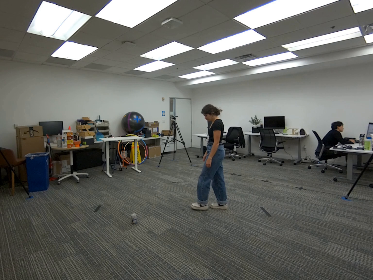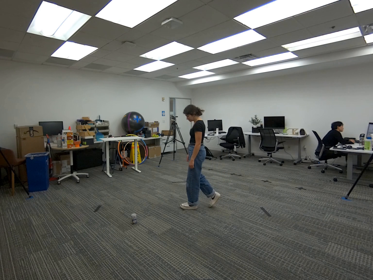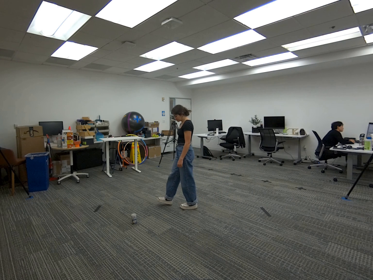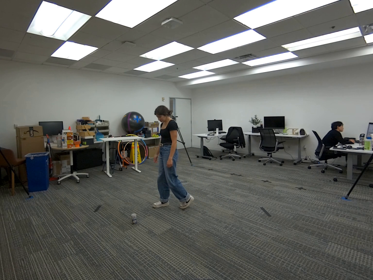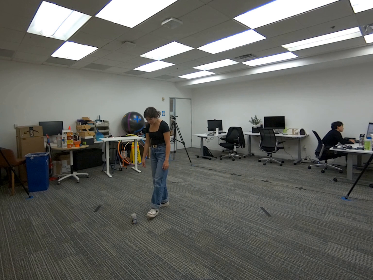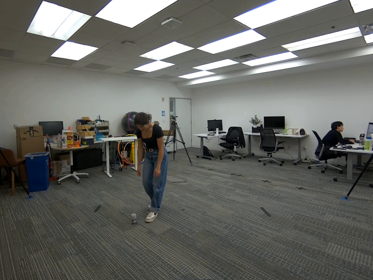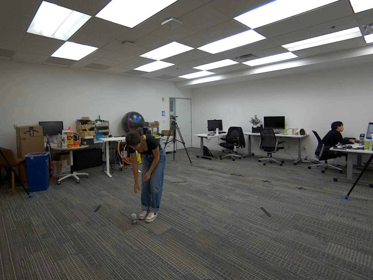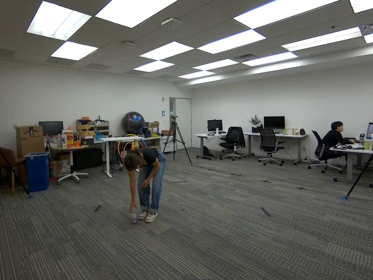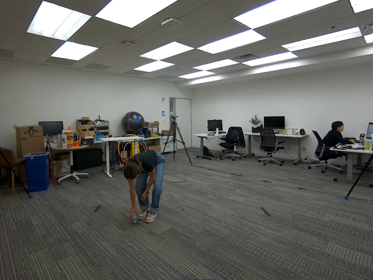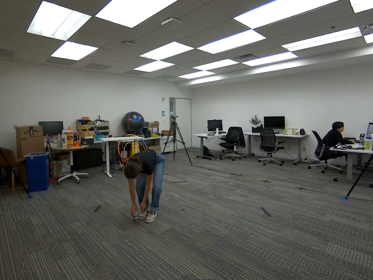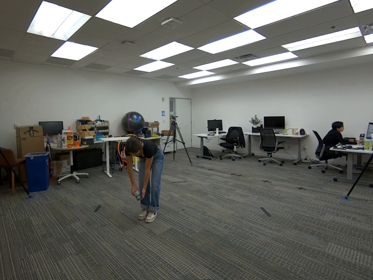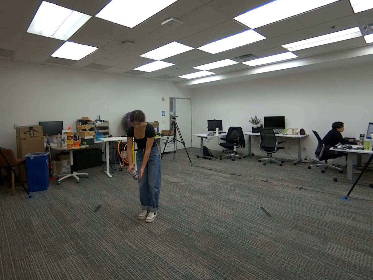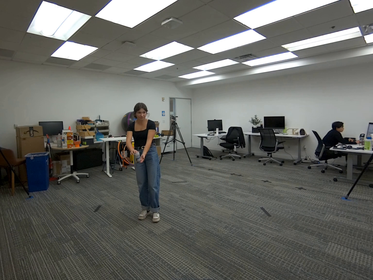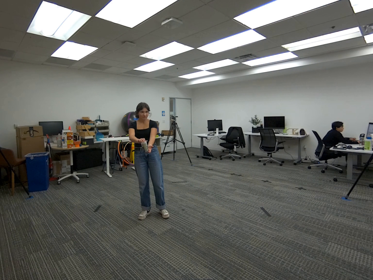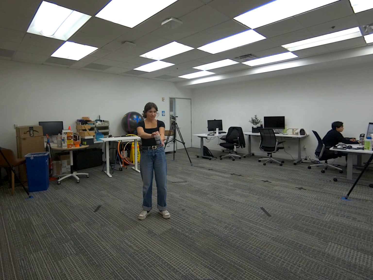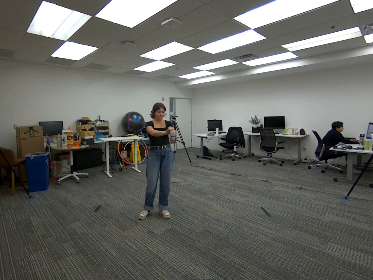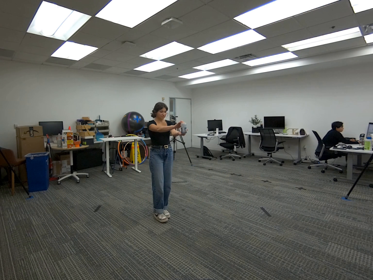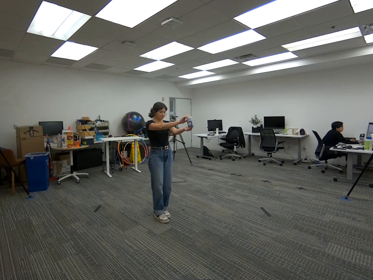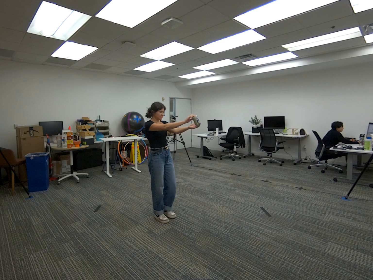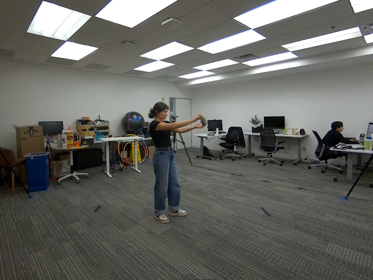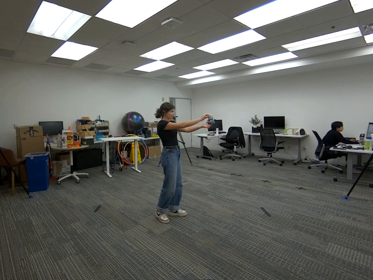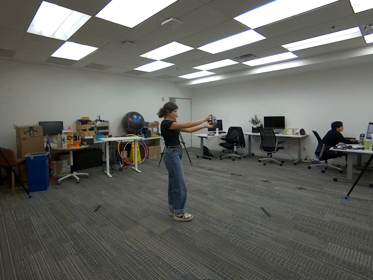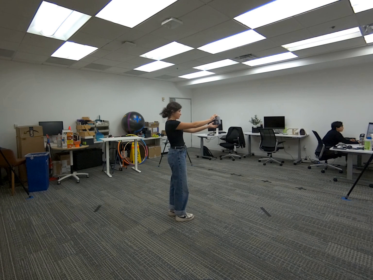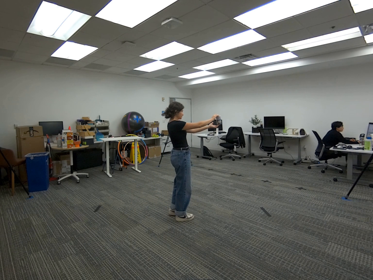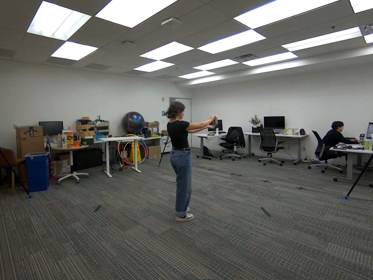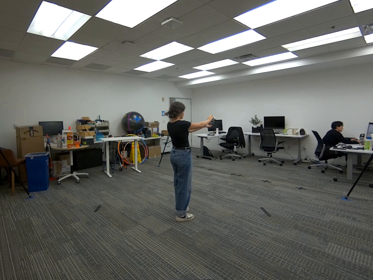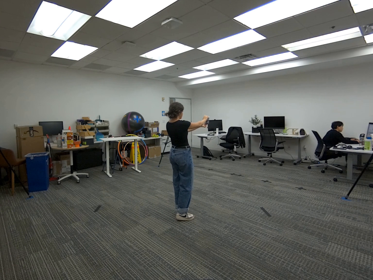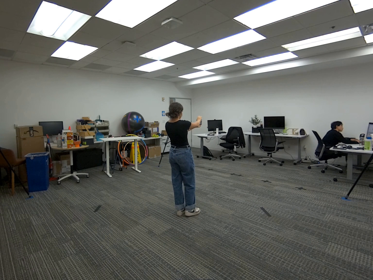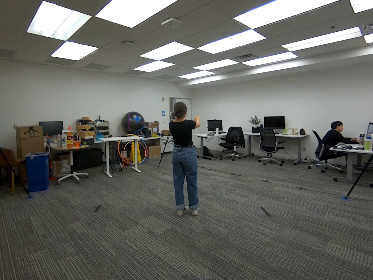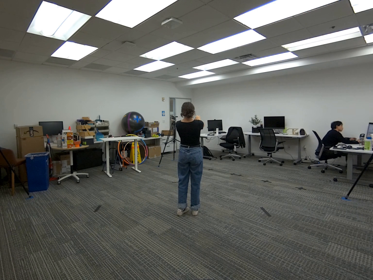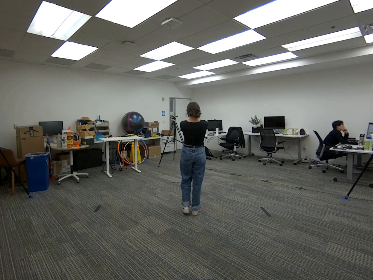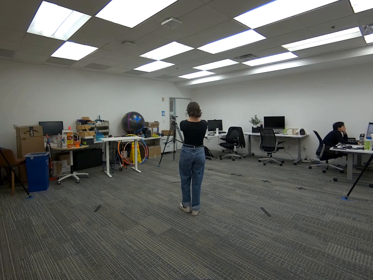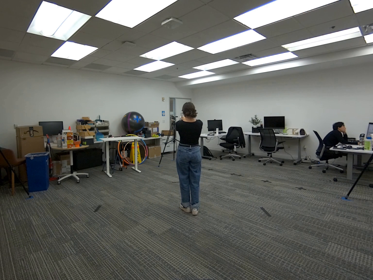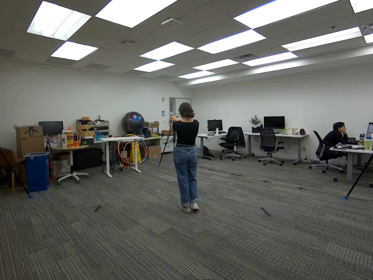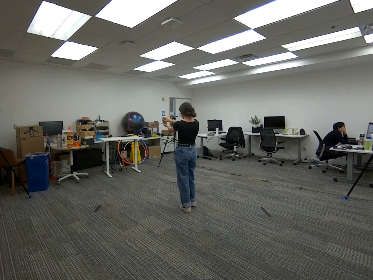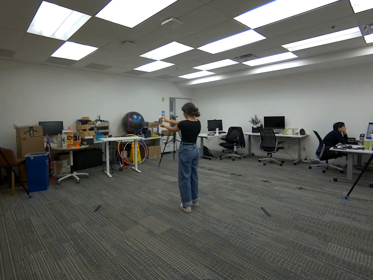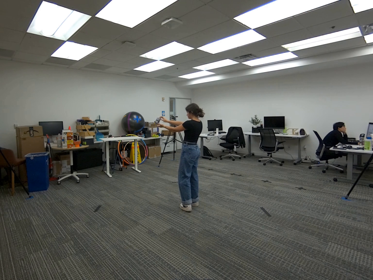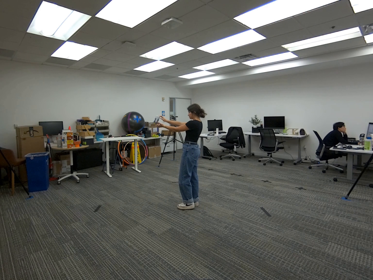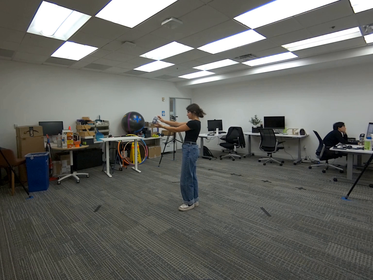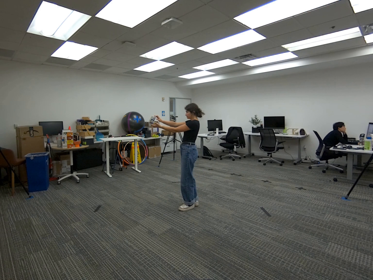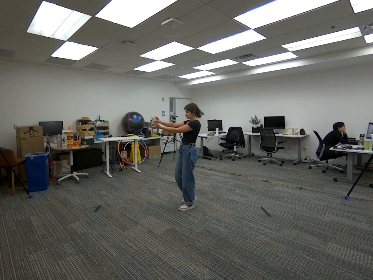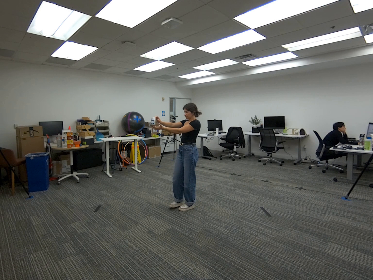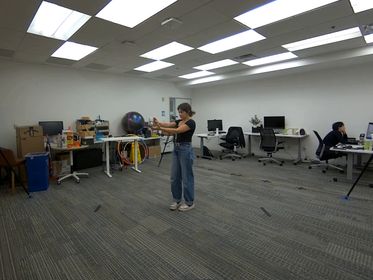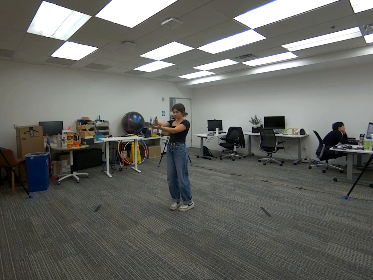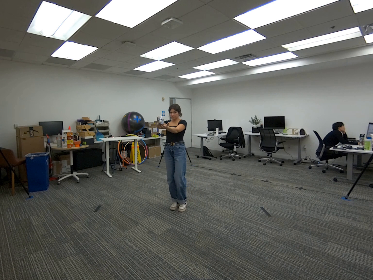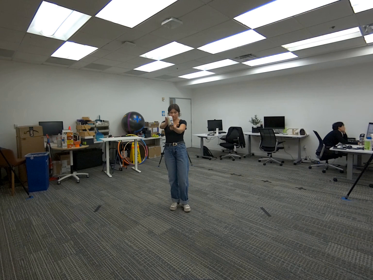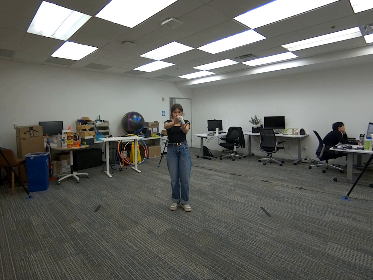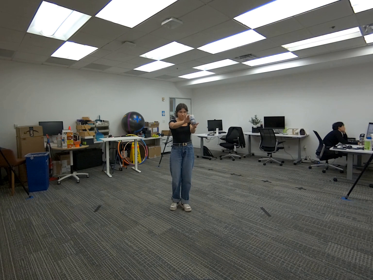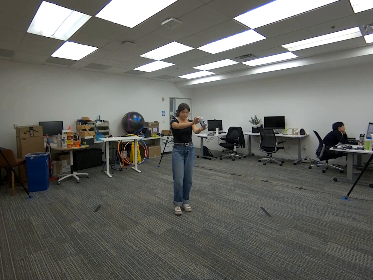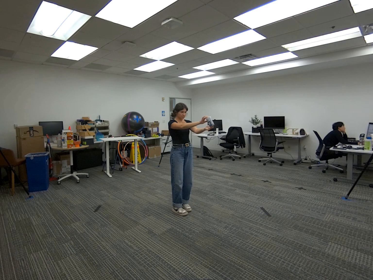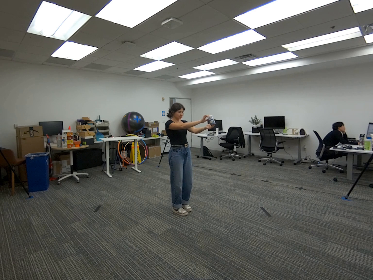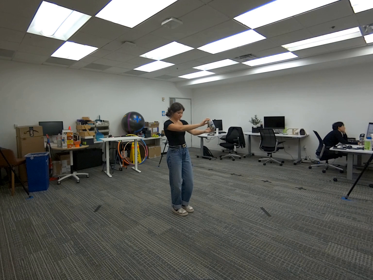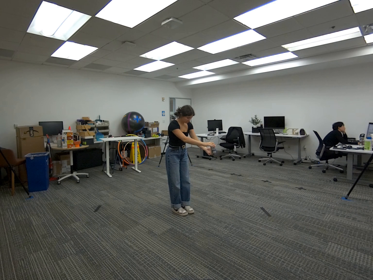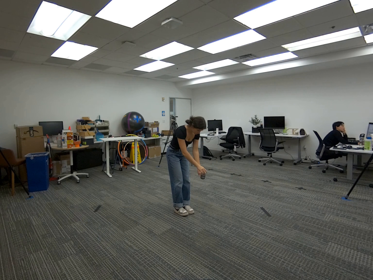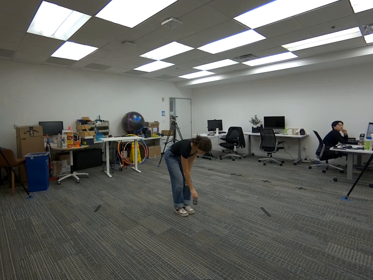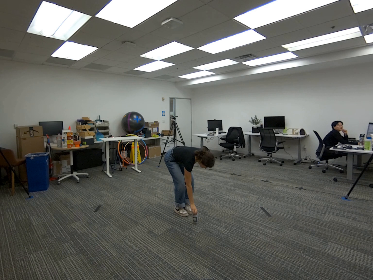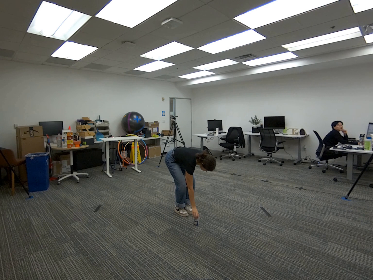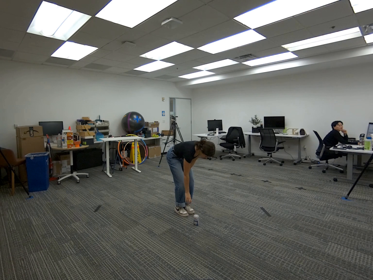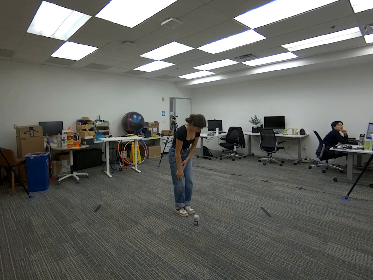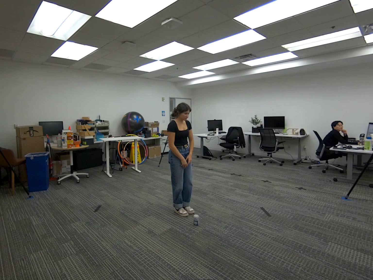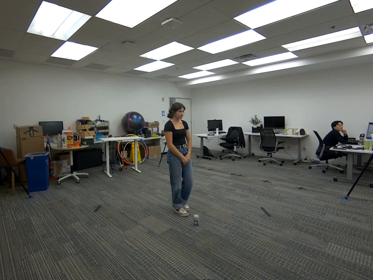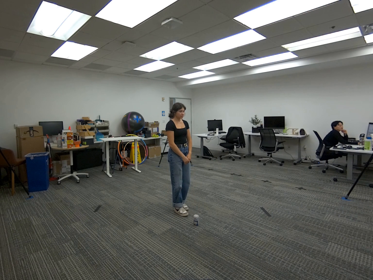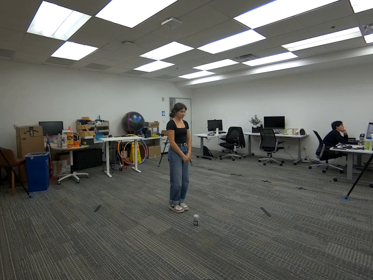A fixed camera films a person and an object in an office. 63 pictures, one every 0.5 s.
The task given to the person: Walk over to the can on the floor and pick up using both hands rotate the soup can. Place back on the ground.
